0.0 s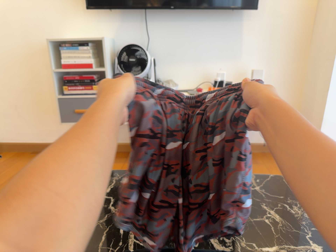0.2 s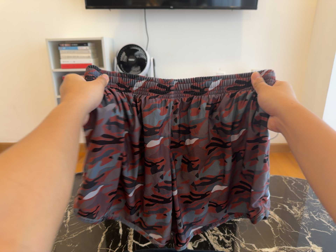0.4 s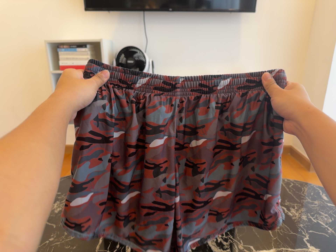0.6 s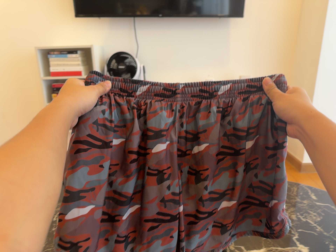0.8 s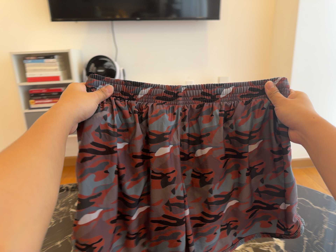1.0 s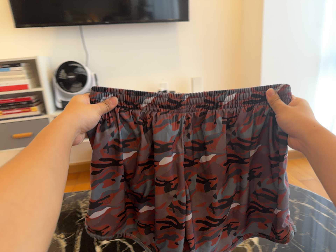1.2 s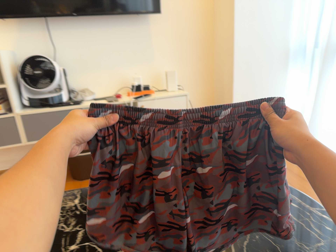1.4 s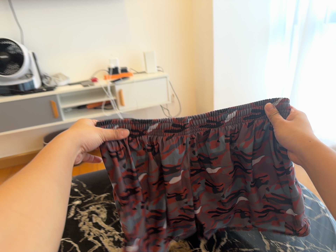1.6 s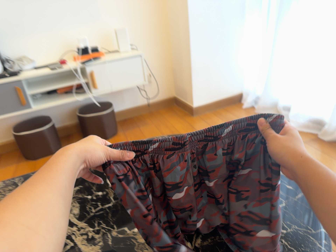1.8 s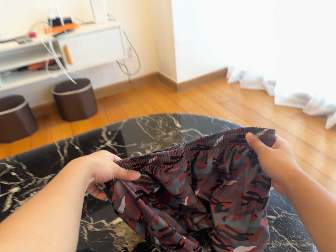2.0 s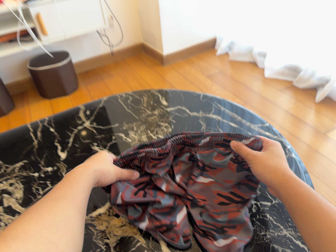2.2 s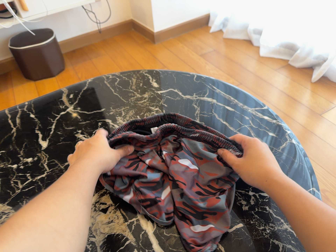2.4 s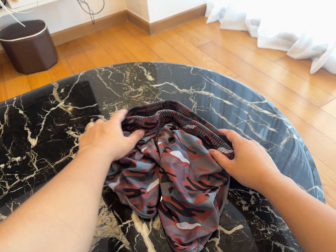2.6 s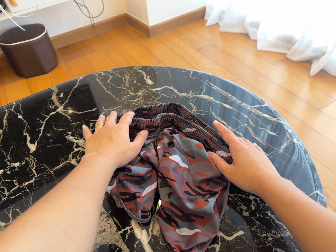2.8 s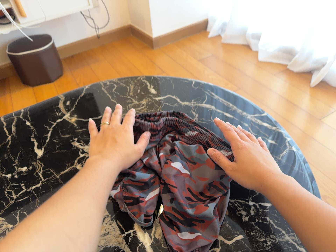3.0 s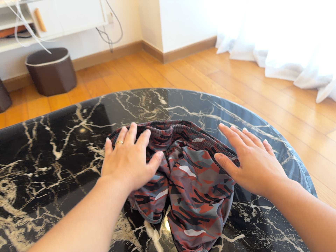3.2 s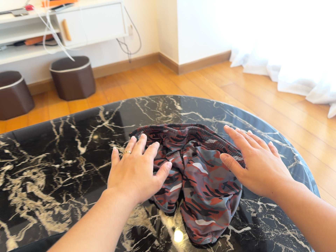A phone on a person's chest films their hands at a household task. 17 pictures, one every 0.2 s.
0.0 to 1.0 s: The camera travels to its right, about 6 cm, so close, fixed things drift to the left.
1.0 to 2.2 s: The camera swings to its right by about 20 degrees, and the scene slides to the left. It travels forward, about 32 cm, so what stands in front looms larger. Its aim tips toward the bottom of its view by about 25 degrees, and the scene shifts upward. It rolls about its line of sight by about 10 degrees, and the scene rotates counterclockwise.
2.2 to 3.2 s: The camera travels backward, about 9 cm, so what stands in front gets smaller.
The film runs backward here.
